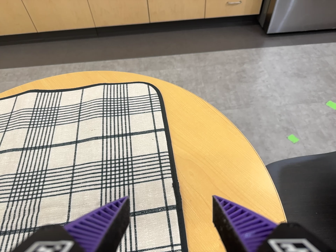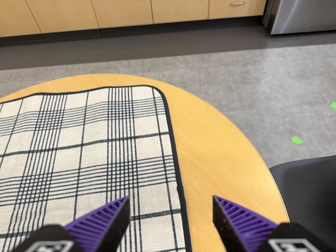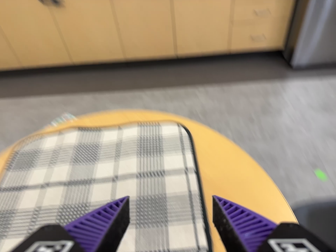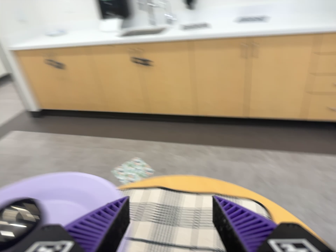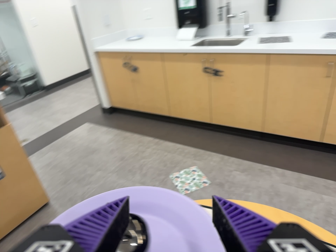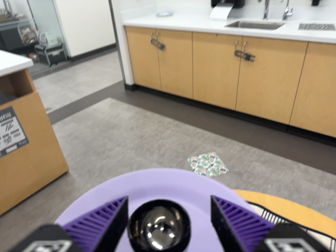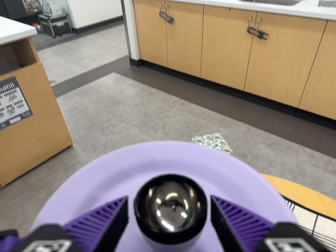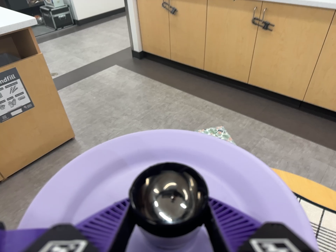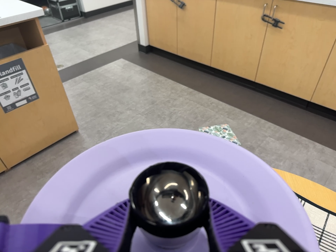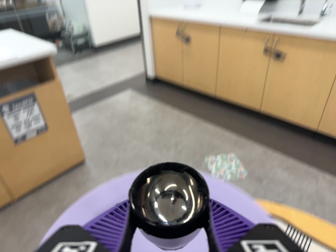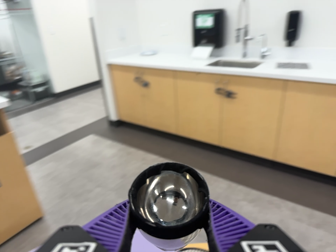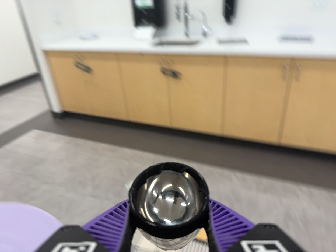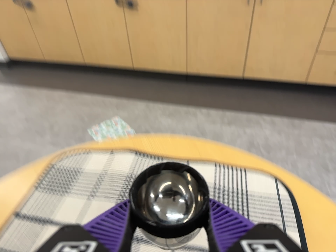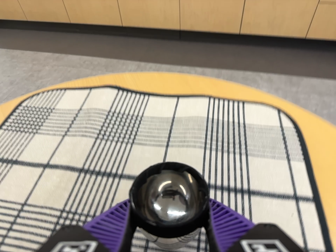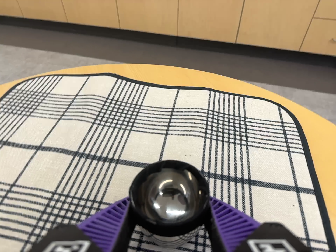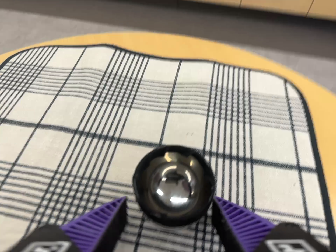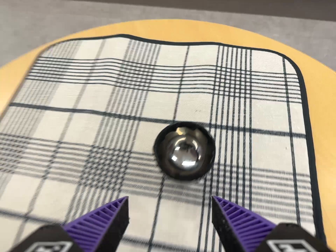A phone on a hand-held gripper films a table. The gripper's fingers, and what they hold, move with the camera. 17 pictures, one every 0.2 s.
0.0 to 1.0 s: The camera swings to its left by about 35 degrees, and the scene slides to the right. It travels to its left and toward the top of its view, about 26 cm, so close, fixed things drift to the right. Its aim tips toward the top of its view by about 15 degrees, and the scene shifts downward. It rolls about its line of sight by about 25 degrees, and the scene rotates clockwise.
1.0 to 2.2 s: The camera pans to its right by about 15 degrees. It travels to its right and forward, about 16 cm, so close, fixed things drift to the left.
2.2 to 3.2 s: The camera travels toward the bottom of its view and forward, about 22 cm, so close, fixed things drift upward. Its aim tips toward the bottom of its view by about 30 degrees, and the scene shifts upward.
The film runs forward here.
